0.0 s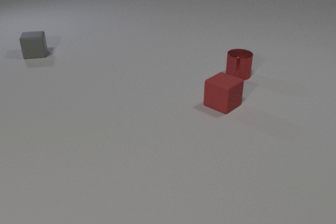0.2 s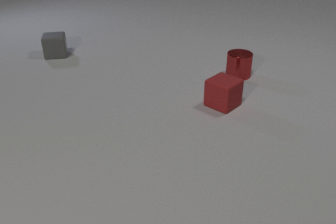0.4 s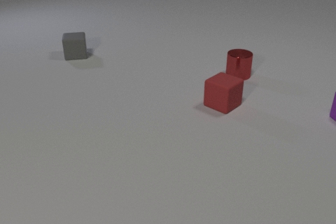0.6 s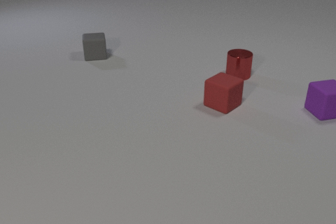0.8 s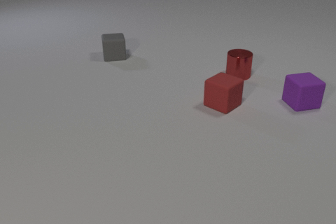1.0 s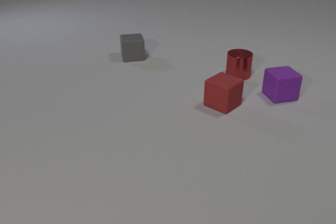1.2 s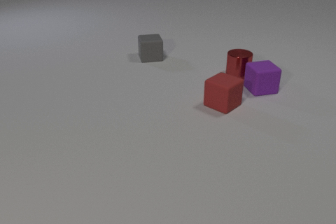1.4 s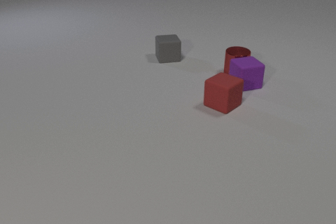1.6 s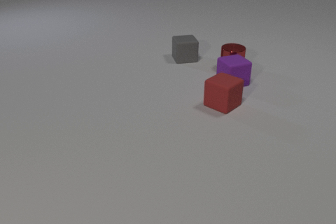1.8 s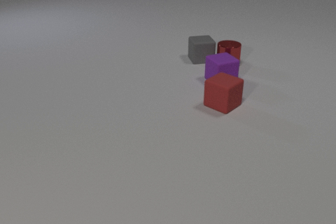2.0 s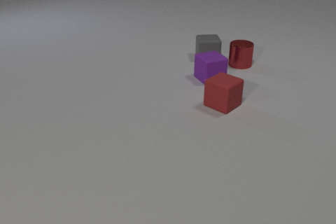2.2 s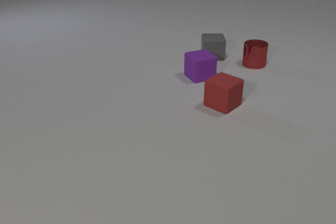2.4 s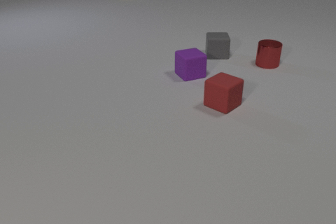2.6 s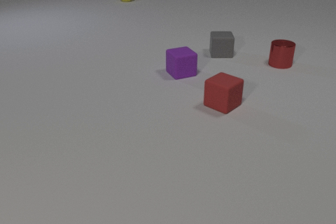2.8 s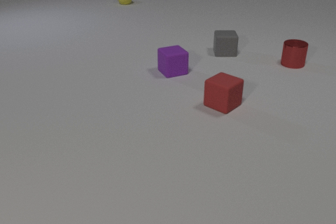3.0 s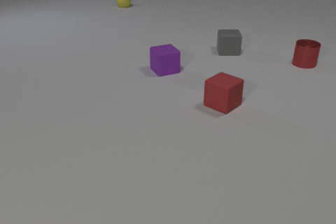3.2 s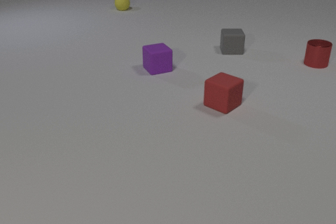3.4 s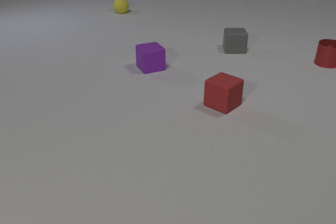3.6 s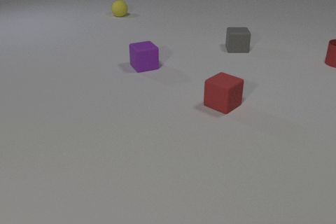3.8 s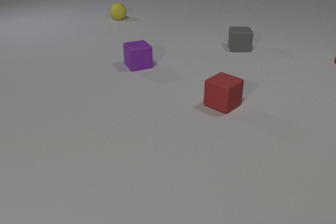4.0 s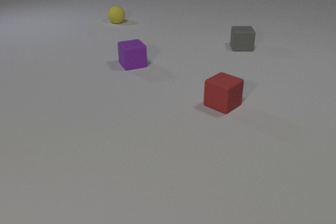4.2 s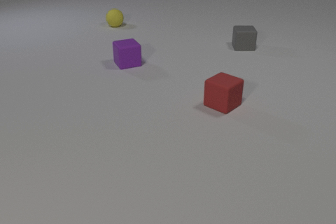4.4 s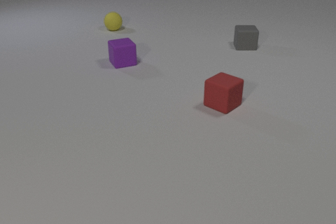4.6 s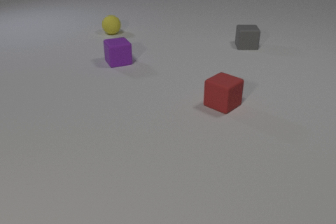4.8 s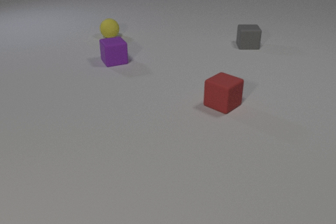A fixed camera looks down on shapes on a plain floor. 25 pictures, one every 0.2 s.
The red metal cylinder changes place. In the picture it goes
to the right.
The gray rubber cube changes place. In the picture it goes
to the right.
0.0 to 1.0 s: The purple rubber cube comes in at the right edge, slides to the left and away from the camera. The gray rubber cube slides to the right.
1.0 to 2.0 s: The purple rubber cube slides to the left. The red metal cylinder slides away from the camera. The gray rubber cube slides to the right. The purple rubber cube and the red metal cylinder collide. The red metal cylinder and the gray rubber cube collide.
2.0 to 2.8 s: The purple rubber cube slides to the left. The red metal cylinder slides to the right. The yellow rubber sphere comes in at the top edge, rolls toward the camera. The gray rubber cube slides to the right and away from the camera.
2.8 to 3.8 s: The purple rubber cube slides to the left and away from the camera. The red metal cylinder slides to the right and away from the camera. The yellow rubber sphere rolls toward the camera. The gray rubber cube slides away from the camera and to the right.
3.8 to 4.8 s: The purple rubber cube slides to the left and away from the camera. The yellow rubber sphere rolls toward the camera. The gray rubber cube slides away from the camera and to the right.
How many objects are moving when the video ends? 3.
Are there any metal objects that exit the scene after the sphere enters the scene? yes.
What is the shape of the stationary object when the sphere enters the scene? cube.
